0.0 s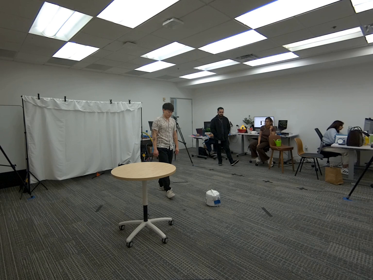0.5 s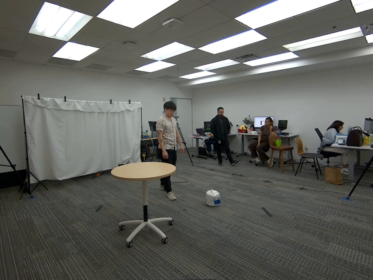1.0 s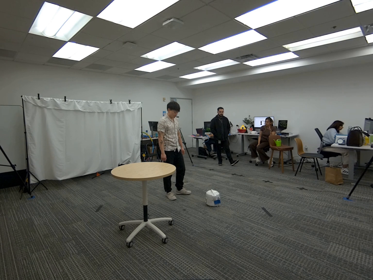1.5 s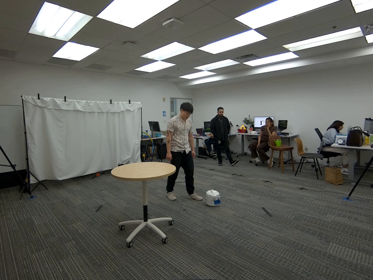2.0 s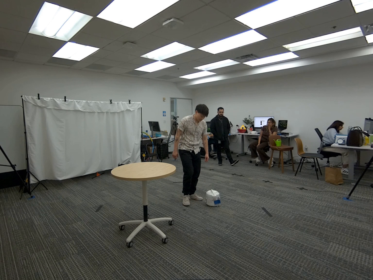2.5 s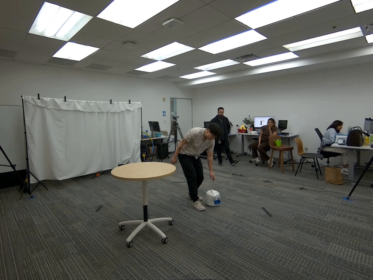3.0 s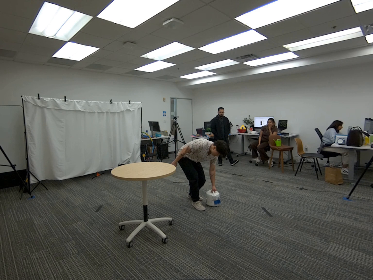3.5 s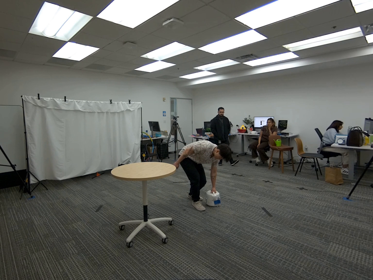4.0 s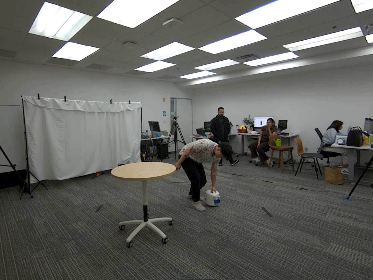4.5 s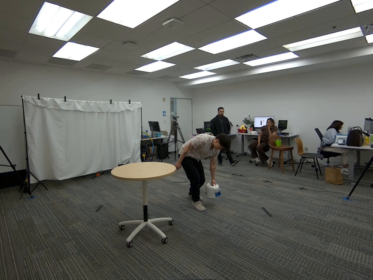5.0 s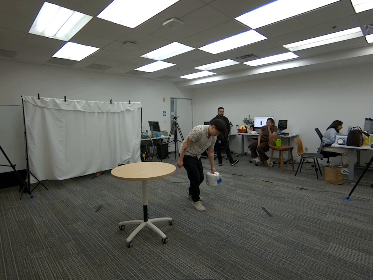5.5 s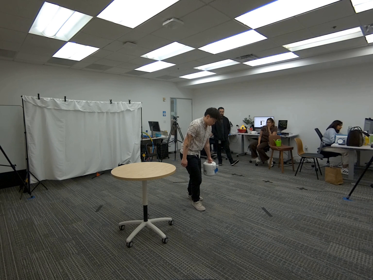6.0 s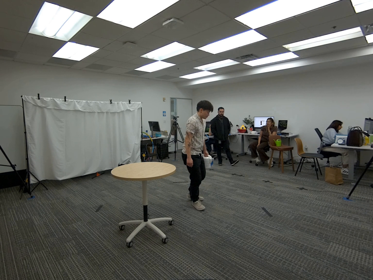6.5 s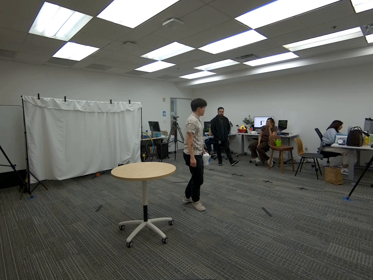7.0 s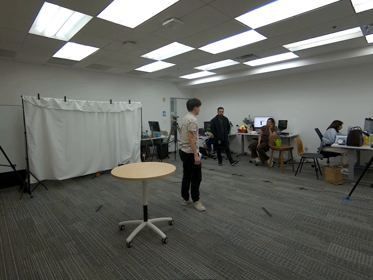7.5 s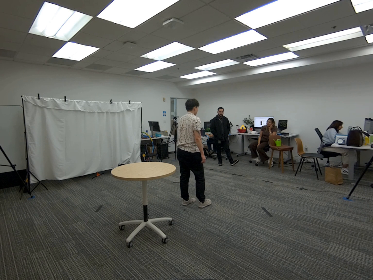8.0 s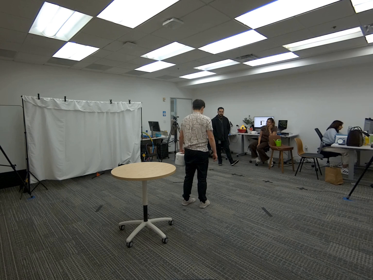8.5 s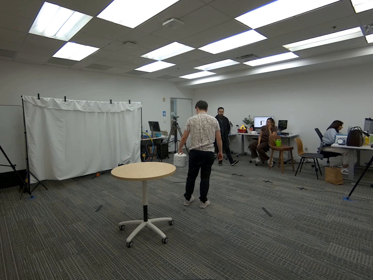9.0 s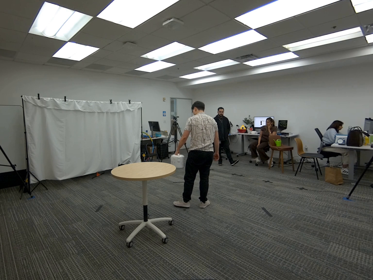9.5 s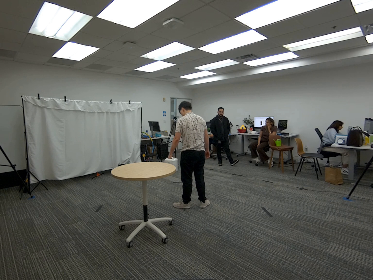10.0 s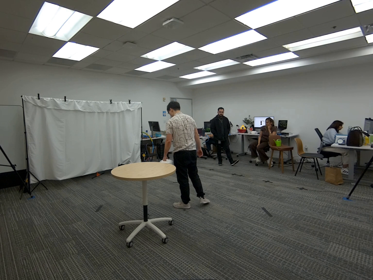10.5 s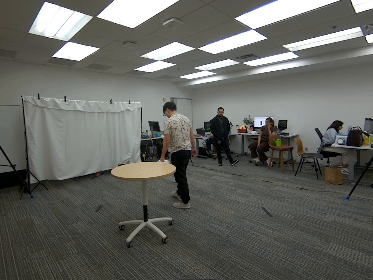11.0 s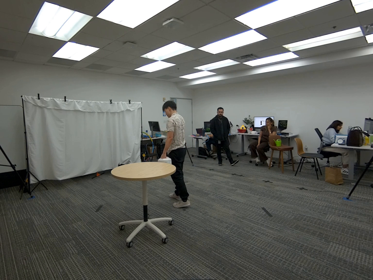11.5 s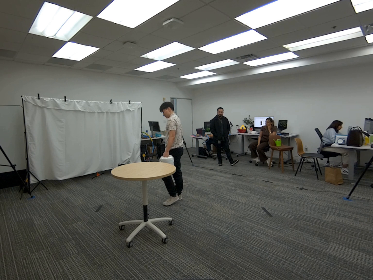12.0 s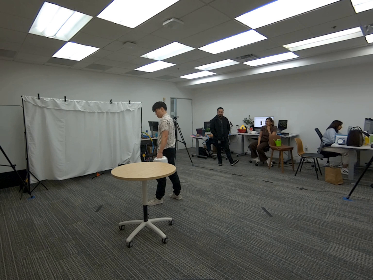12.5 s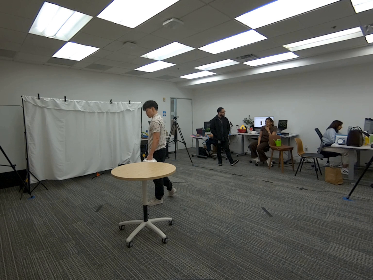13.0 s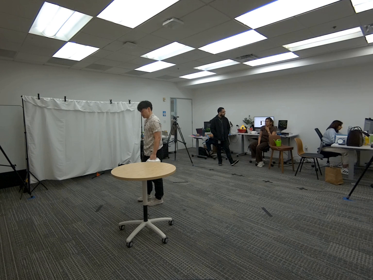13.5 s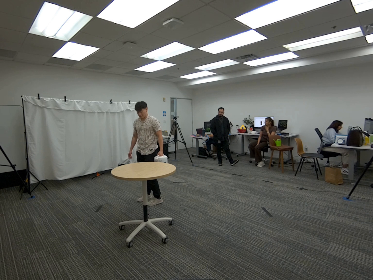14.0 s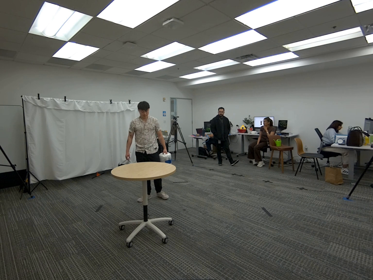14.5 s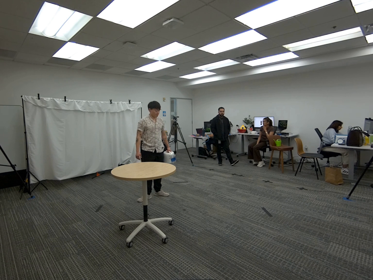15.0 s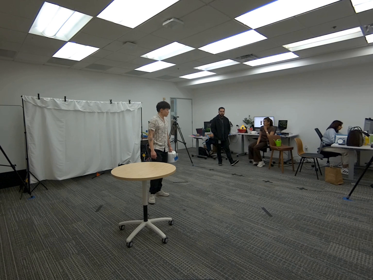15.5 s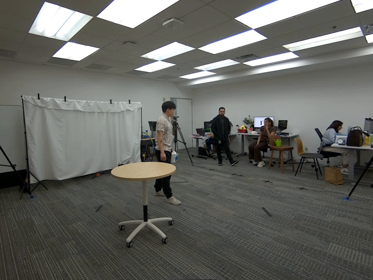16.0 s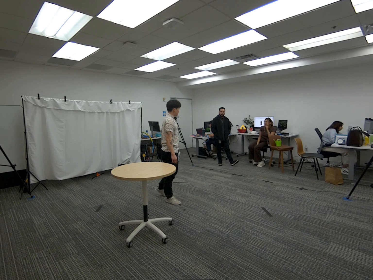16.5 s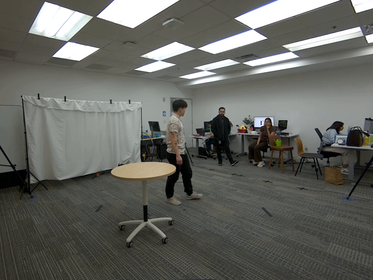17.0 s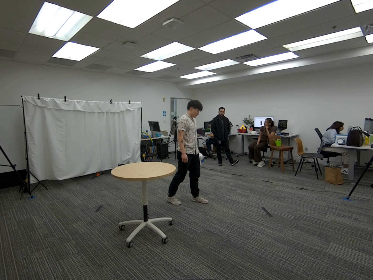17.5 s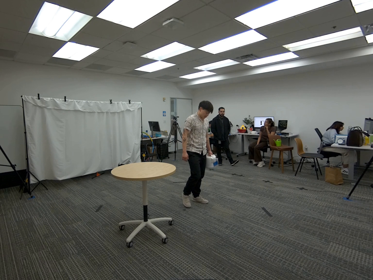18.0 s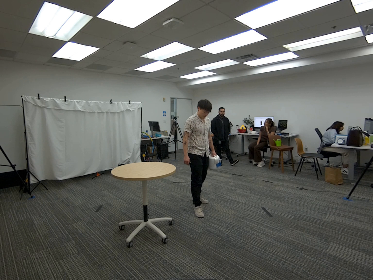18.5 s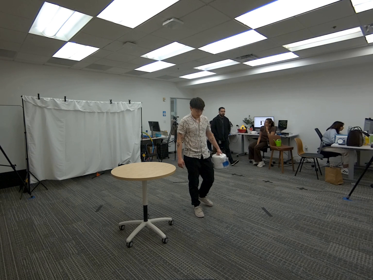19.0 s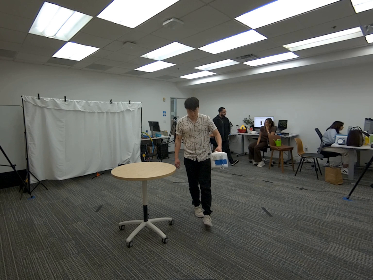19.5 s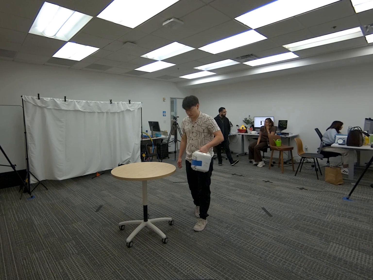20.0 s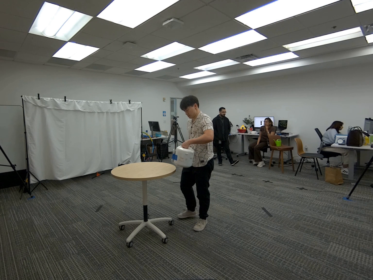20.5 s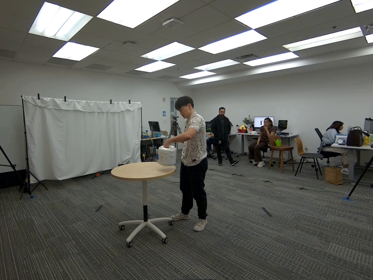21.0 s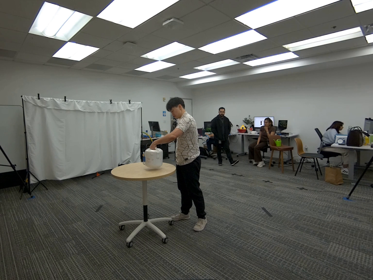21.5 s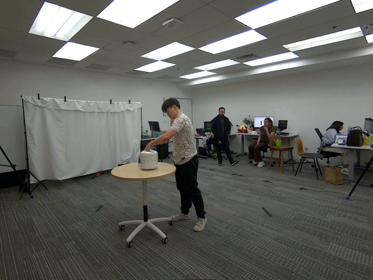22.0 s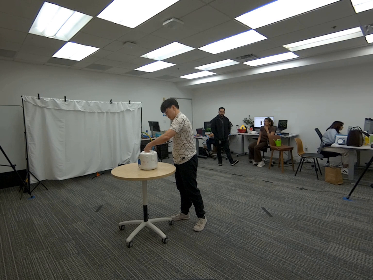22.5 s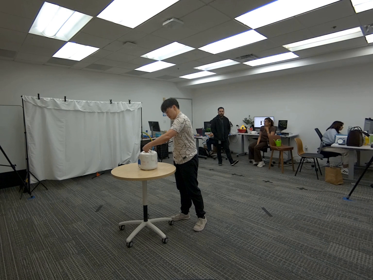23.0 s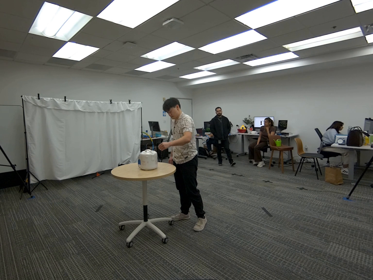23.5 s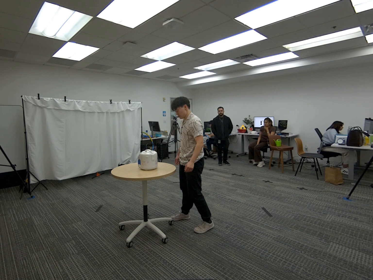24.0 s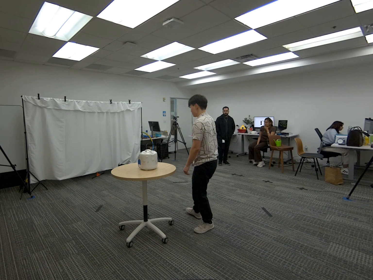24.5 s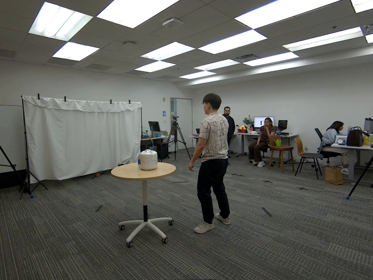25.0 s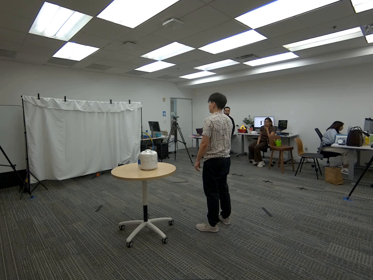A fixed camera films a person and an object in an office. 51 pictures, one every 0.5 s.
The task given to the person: Walk over to the rice cooker on the ground, pick it up using your left hand and place it on the round table.
